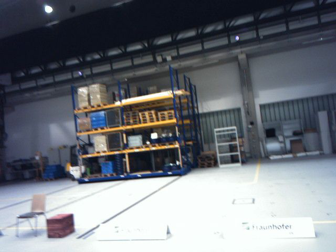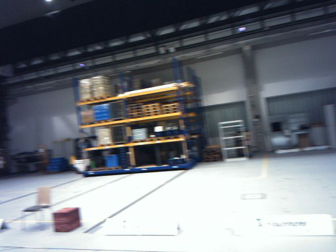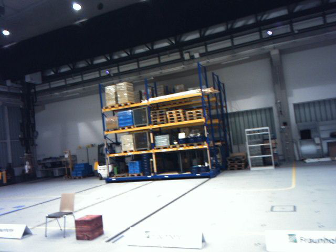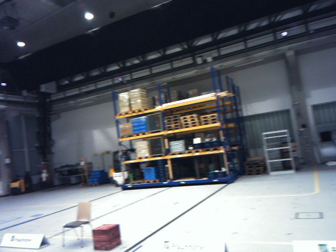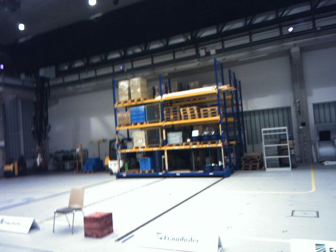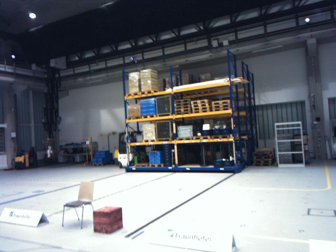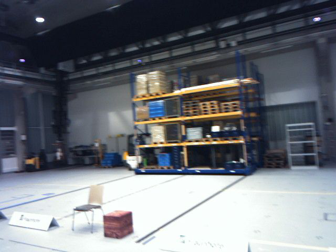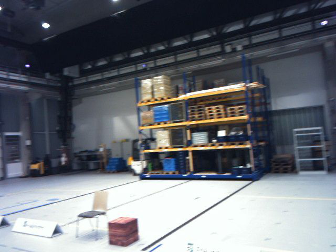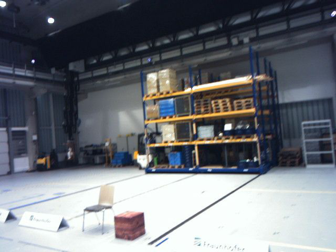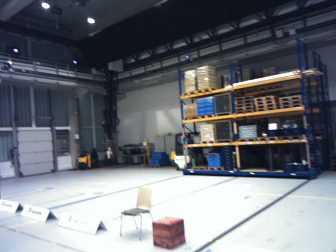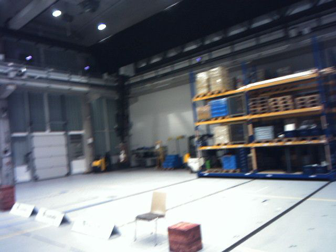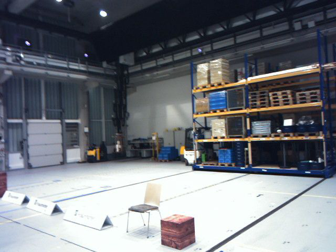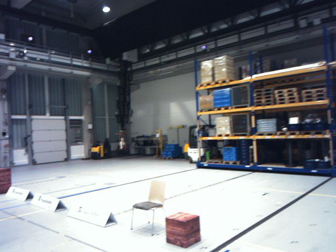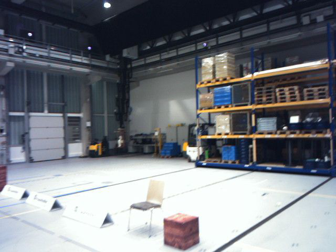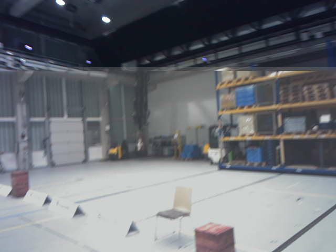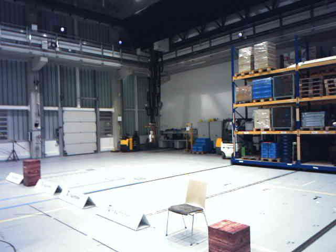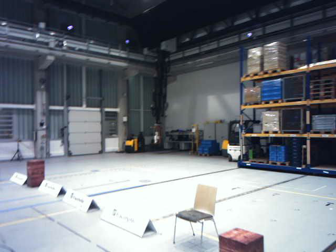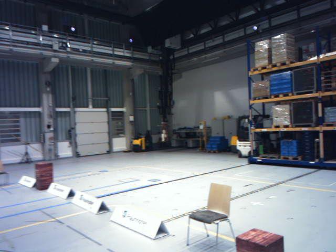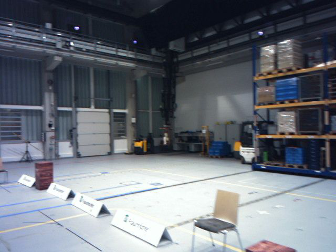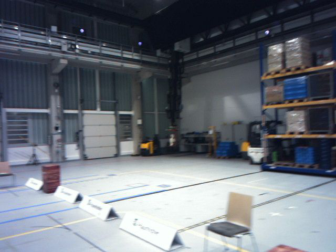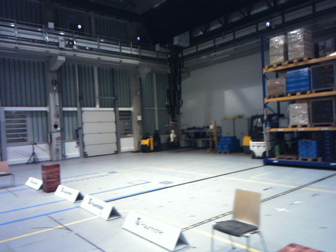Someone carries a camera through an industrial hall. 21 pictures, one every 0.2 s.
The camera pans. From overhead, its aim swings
counterclockwise.
The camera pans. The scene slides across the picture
to the right.
0.0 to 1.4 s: The camera swings to its left by about 15 degrees, and the scene slides to the right. It travels forward, about 1.4 m, so what stands in front looms larger.
1.4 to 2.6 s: The camera travels forward, about 1.2 m, so what stands in front looms larger.
2.6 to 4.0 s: The camera pans to its left, which is counterclockwise from overhead, by about 10 degrees. It travels forward, about 1.4 m, so what stands in front looms larger.
The film runs forward here.
